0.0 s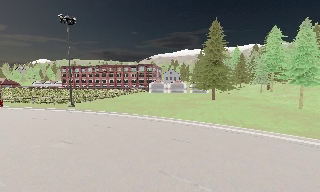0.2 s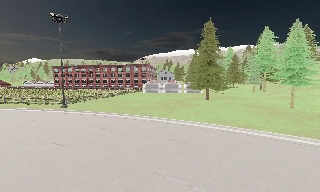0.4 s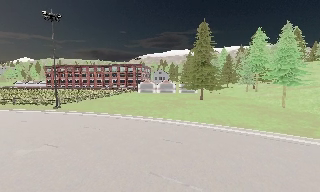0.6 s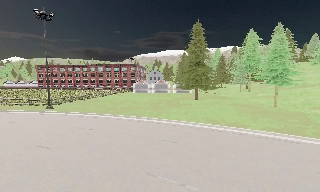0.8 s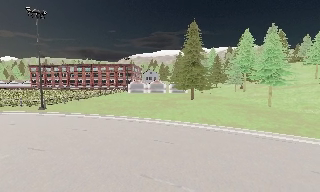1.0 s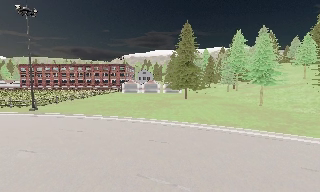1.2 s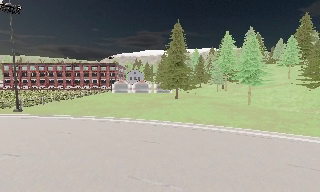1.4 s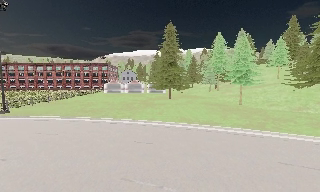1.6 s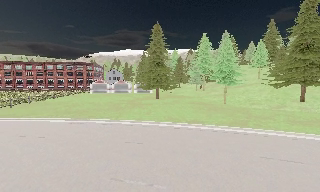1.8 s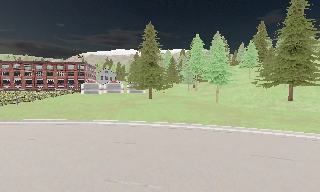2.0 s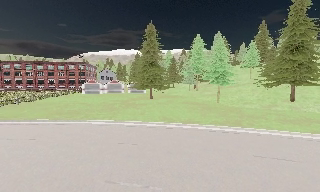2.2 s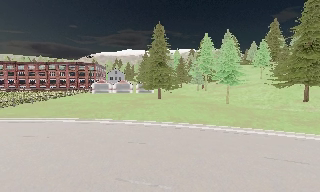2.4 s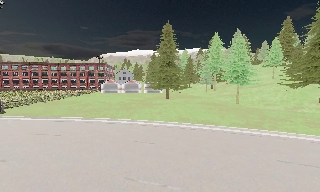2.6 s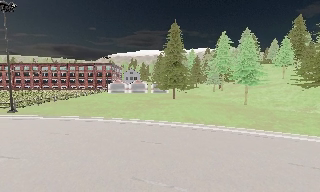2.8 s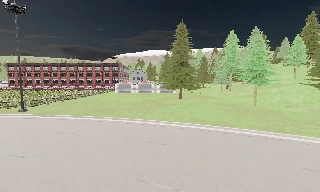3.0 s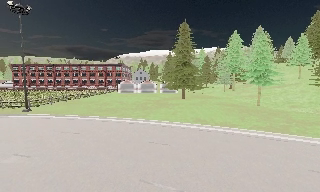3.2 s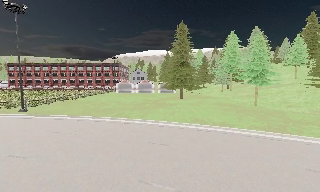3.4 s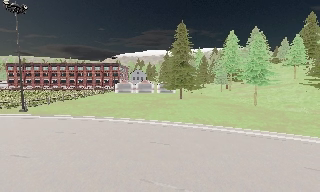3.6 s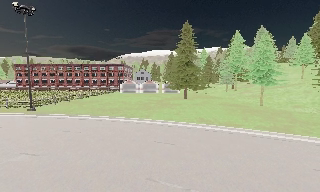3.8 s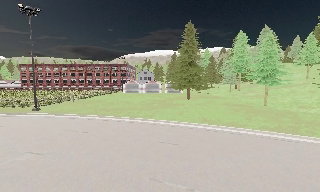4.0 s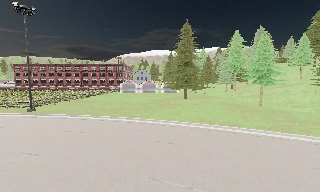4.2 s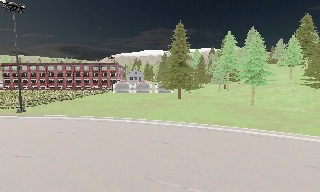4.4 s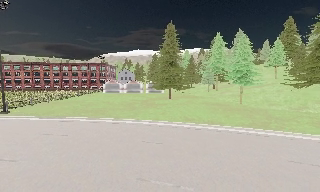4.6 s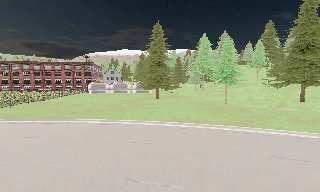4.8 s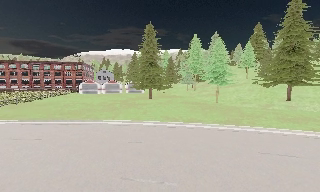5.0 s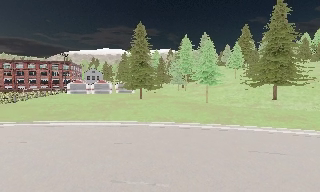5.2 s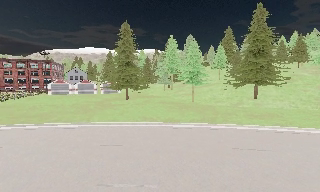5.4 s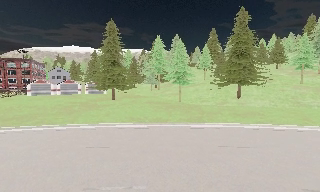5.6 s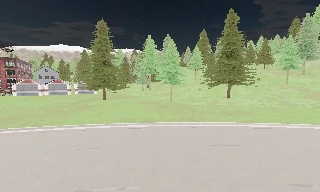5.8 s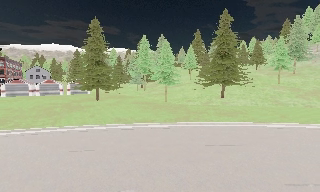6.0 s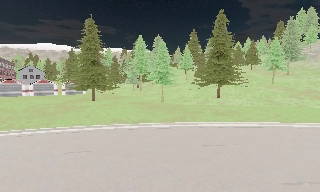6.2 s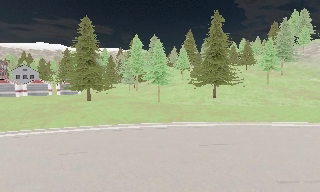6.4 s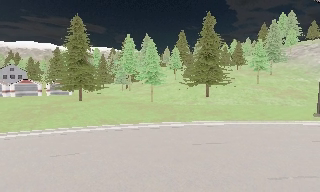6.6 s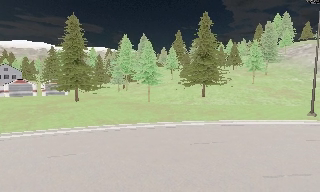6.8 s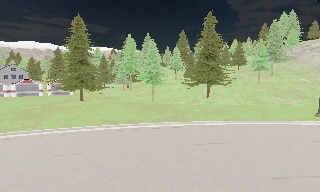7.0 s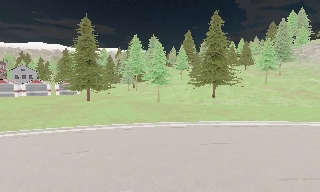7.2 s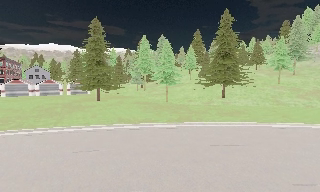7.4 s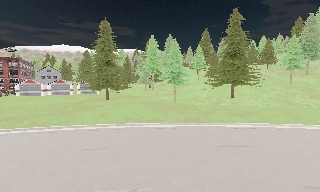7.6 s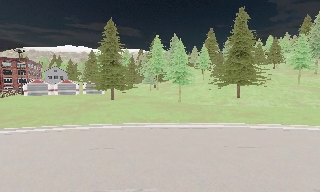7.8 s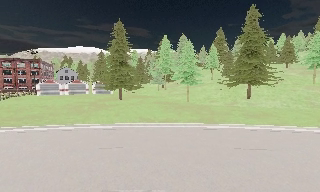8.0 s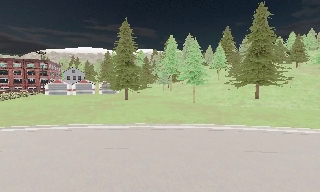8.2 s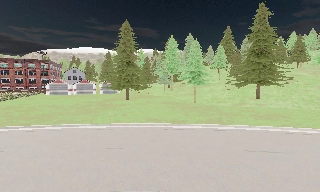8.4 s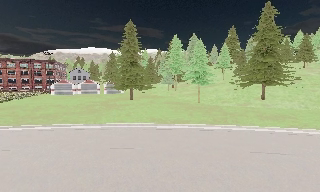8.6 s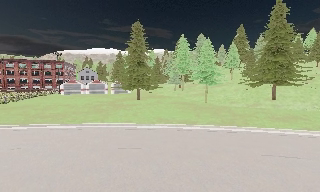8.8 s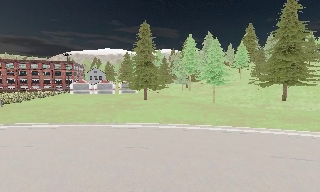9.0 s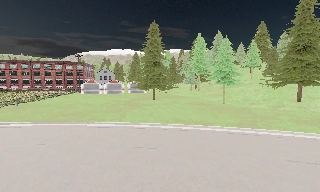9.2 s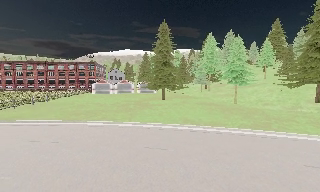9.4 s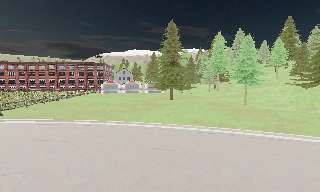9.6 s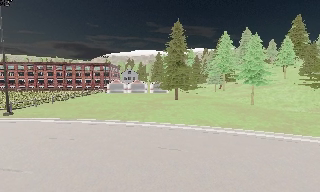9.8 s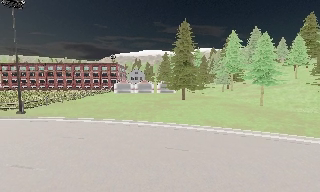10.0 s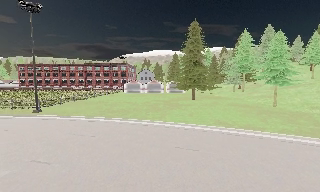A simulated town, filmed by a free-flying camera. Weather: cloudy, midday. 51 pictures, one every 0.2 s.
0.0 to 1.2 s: The scene slides to the left, as the camera pans about 15 degrees to its right.
1.2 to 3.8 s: The camera travels to its left, about 0.5 m, so close, fixed things drift to the right.
3.8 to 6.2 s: The scene slides to the left, as the camera pans about 35 degrees to its right. It travels to its left, about 0.5 m.
6.2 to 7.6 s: The camera shifts only a little, or ends up much as it began.
7.6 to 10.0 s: The scene slides to the right, as the camera pans about 30 degrees to its left. It travels to its left, about 0.5 m, so close, fixed things drift to the right.
The film runs forward here.
